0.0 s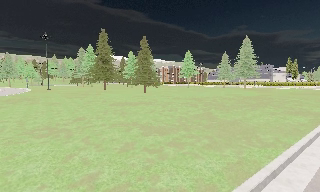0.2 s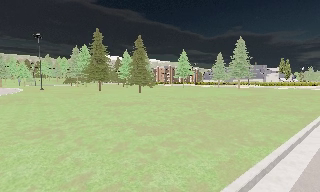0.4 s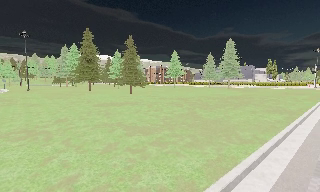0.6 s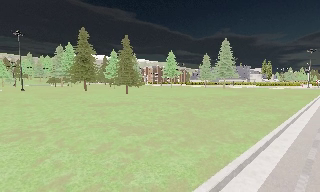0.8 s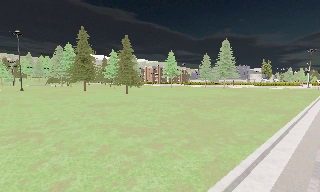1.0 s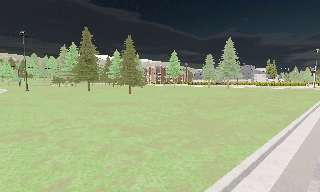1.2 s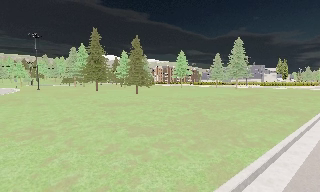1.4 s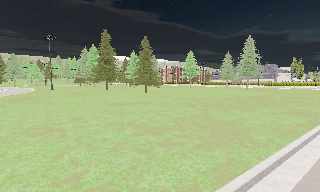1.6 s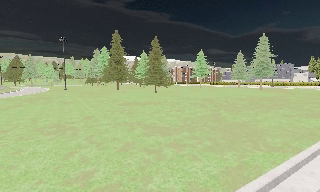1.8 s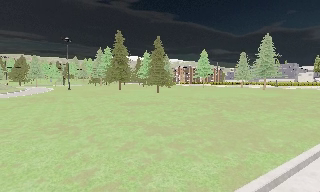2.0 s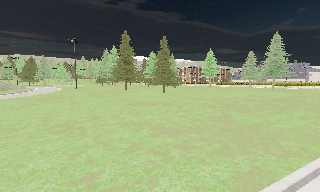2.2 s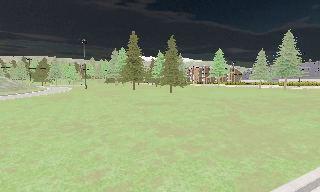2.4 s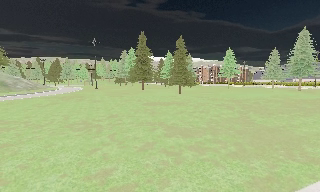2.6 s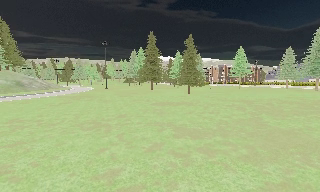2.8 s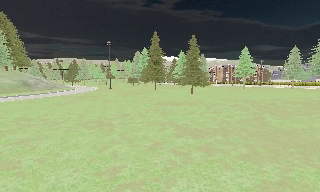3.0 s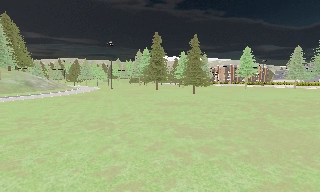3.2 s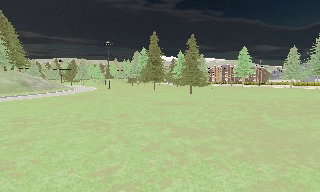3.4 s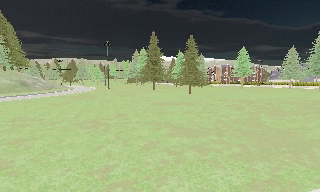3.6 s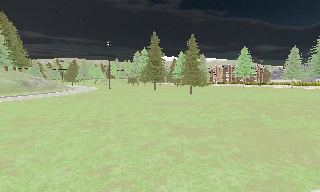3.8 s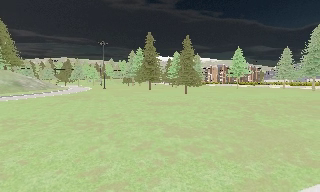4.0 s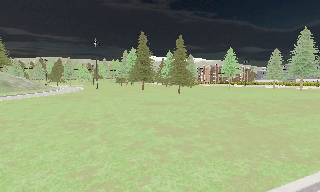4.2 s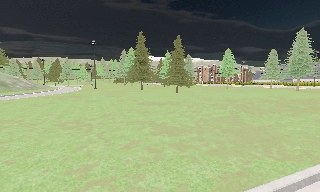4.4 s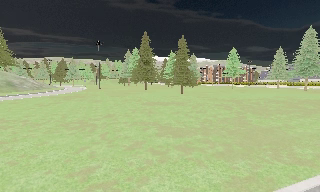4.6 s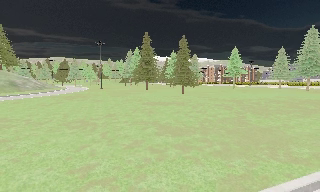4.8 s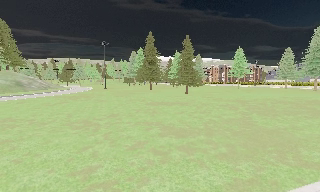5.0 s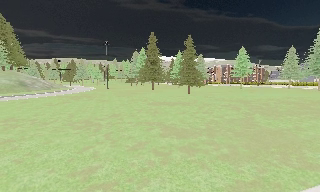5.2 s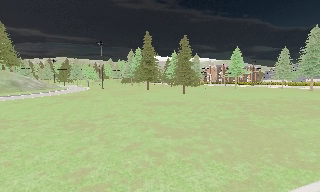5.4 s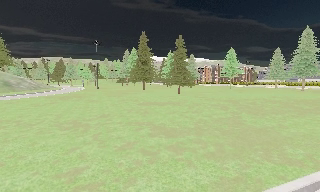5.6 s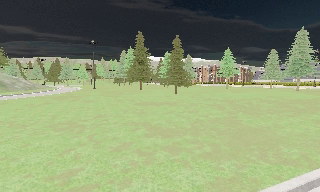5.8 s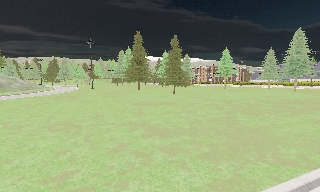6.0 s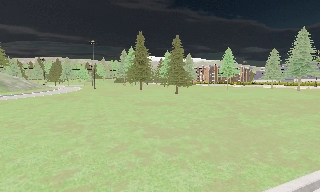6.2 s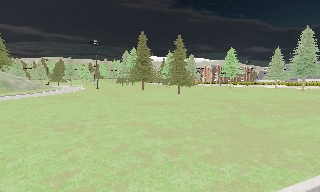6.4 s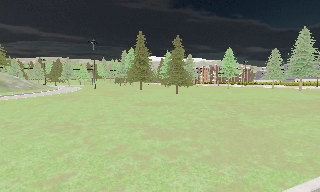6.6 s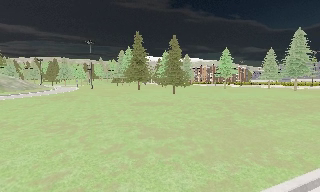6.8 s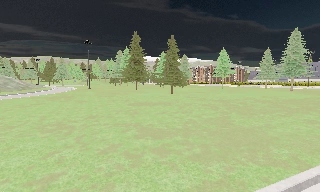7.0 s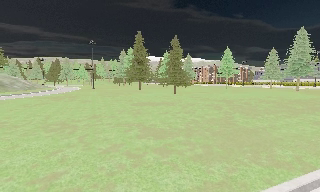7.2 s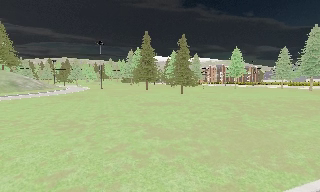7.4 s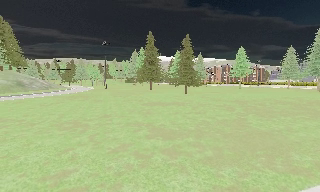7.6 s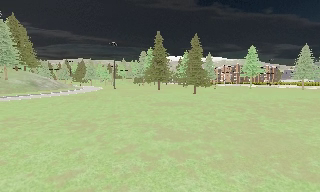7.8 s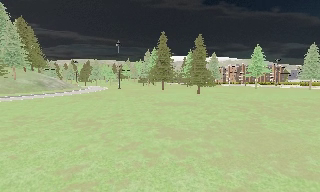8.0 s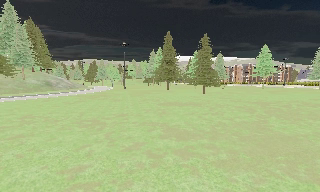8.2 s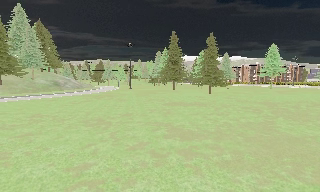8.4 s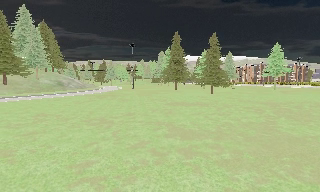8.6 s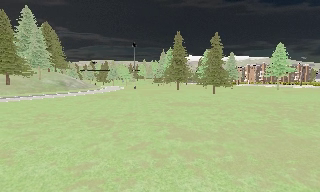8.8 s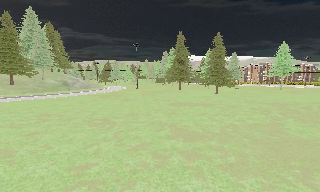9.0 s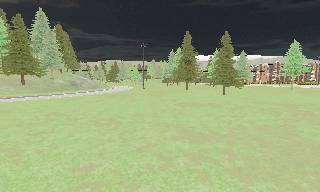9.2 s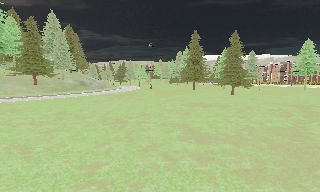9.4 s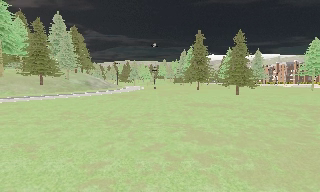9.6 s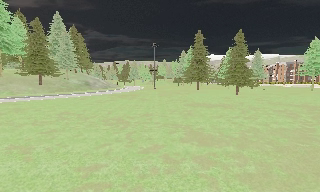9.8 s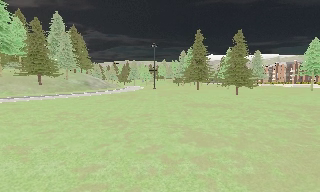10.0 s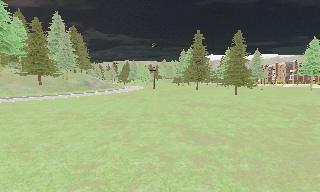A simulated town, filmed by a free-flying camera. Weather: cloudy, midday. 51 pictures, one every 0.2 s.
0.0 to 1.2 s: The camera shifts only a little, or ends up much as it began.
1.2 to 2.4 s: The scene slides to the right, as the camera pans about 15 degrees to its left.
2.4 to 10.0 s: The camera pans to its left, which is counterclockwise from overhead, by about 20 degrees. It travels to its right, about 1.5 m.
The film runs forward here.
